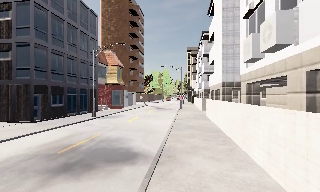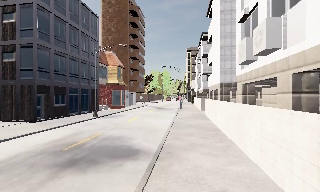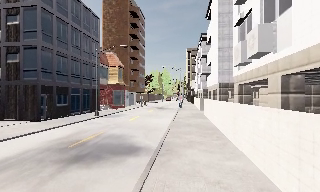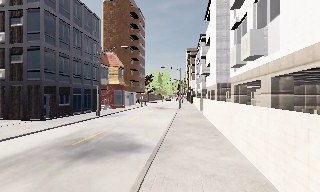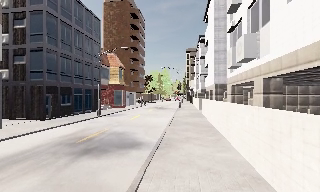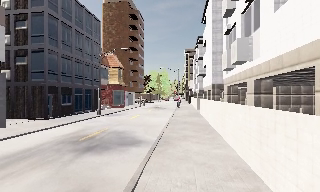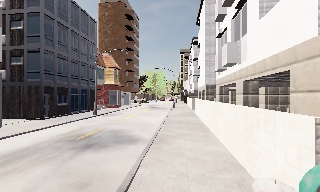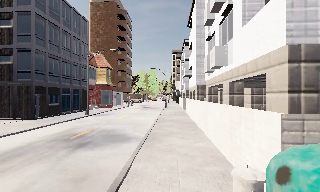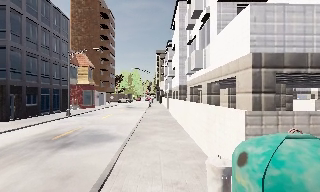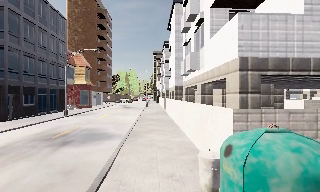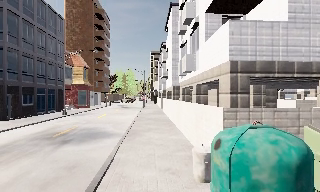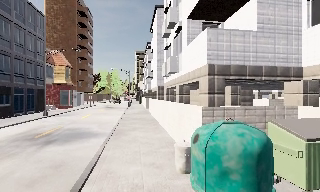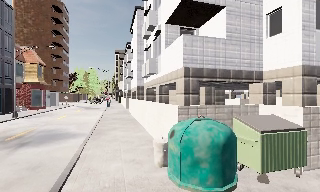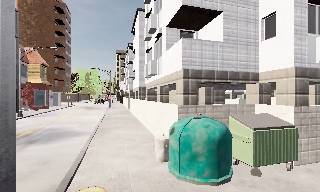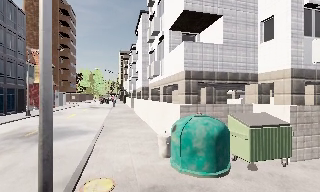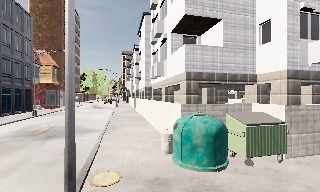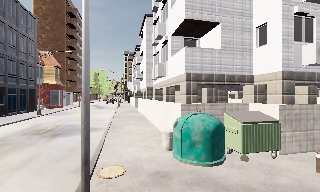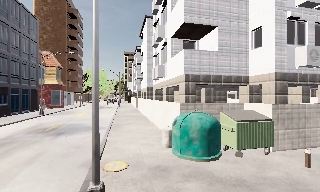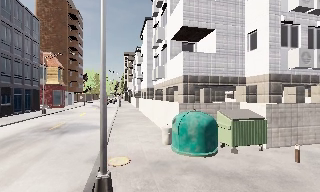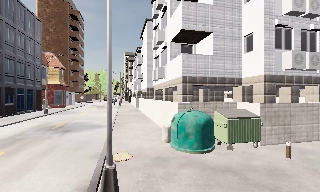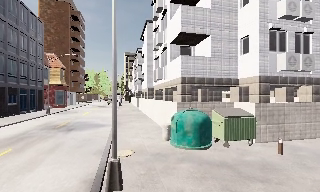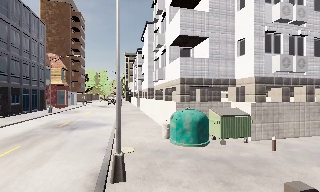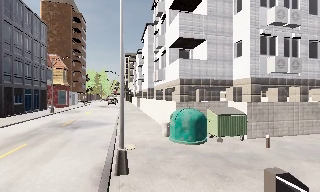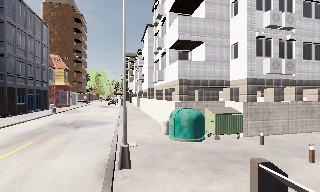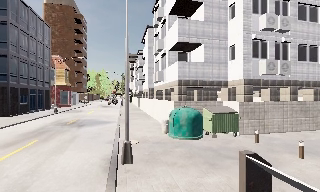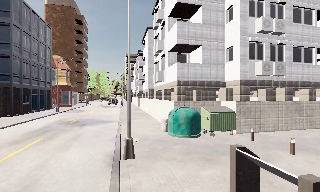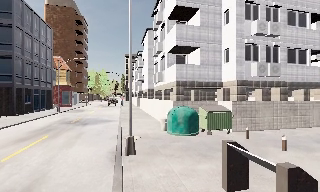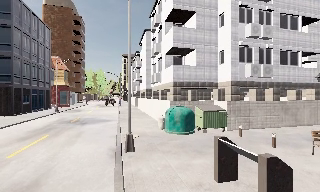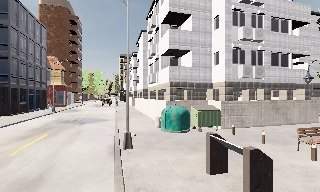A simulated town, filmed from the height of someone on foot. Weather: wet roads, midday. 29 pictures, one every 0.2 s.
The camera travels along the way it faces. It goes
backward.
0.0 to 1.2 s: The camera travels backward, about 2.5 m, so what stands in front gets smaller.
1.2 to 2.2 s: The camera pans to its right, which is clockwise from overhead, by about 15 degrees. It travels backward, about 2 m, so what stands in front gets smaller.
2.2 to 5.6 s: The camera travels backward, about 6 m, so what stands in front gets smaller.
The film runs backward here.
